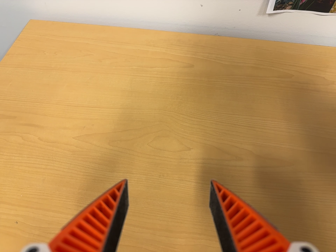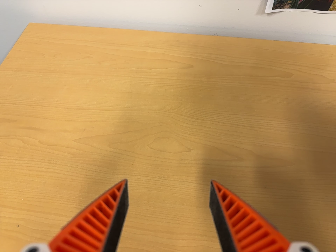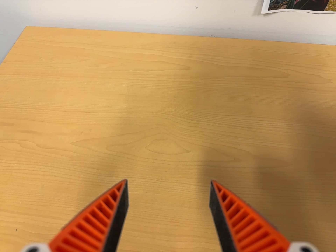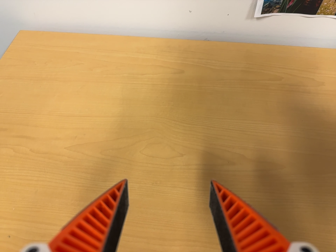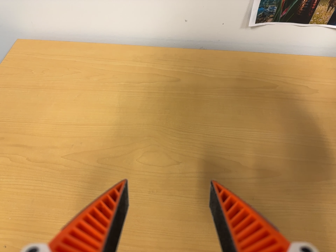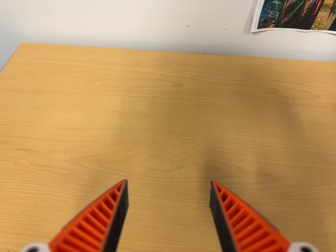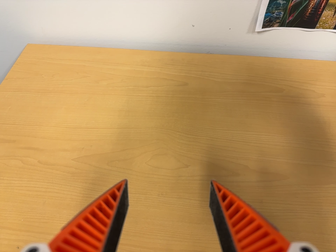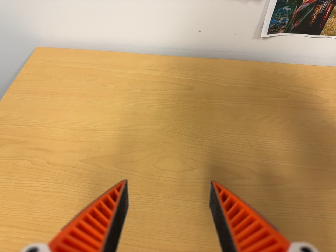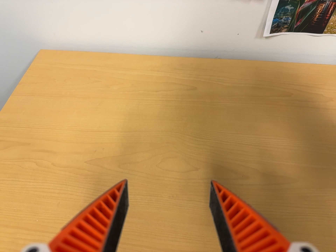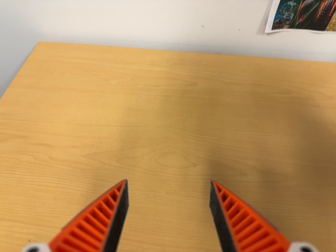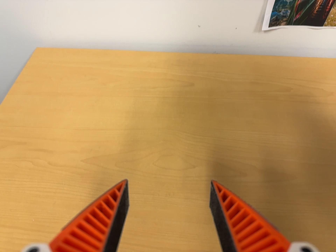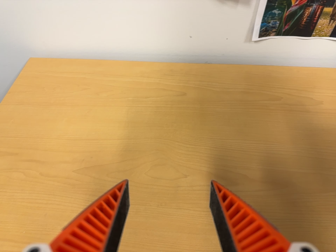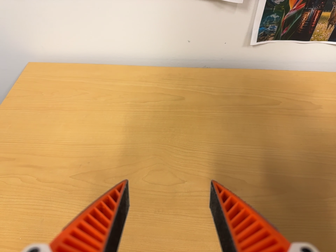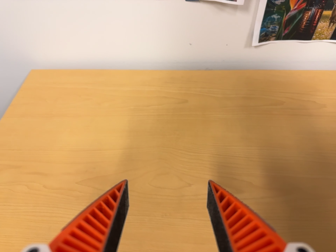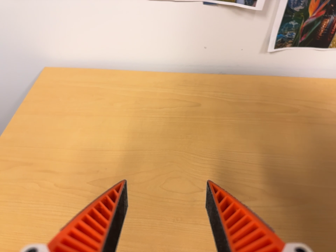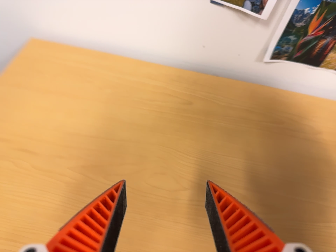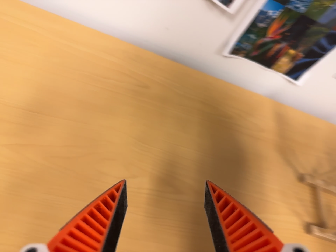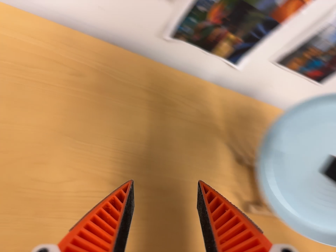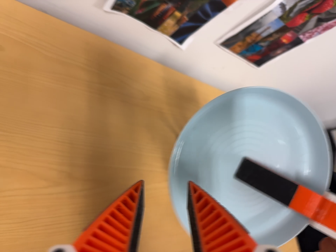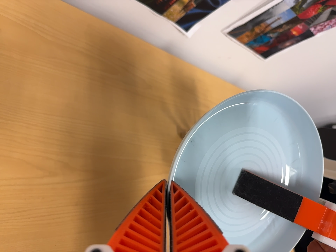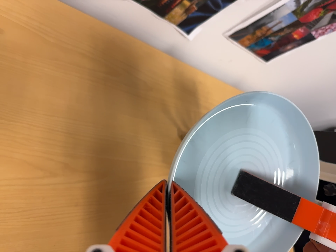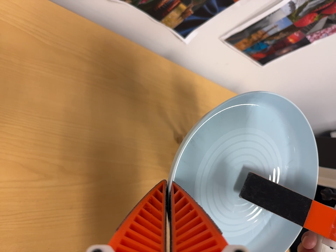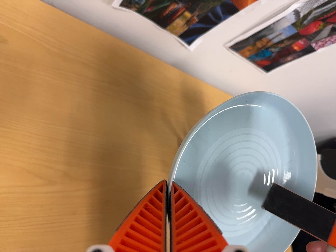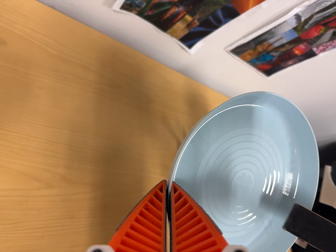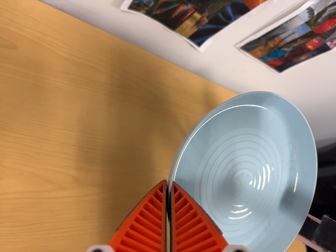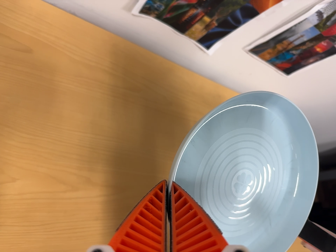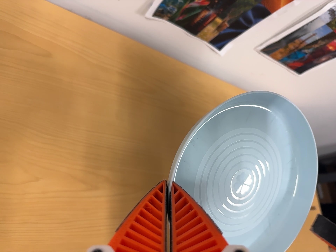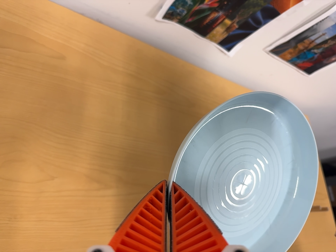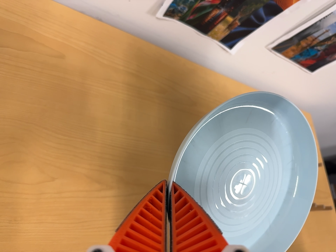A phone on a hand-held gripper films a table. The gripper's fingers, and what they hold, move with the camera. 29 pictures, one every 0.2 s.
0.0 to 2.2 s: The camera shifts only a little, or ends up much as it began.
2.2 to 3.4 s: The scene slides to the left, as the camera pans about 30 degrees to its right. It travels toward the top of its view, to its left and forward, about 9 cm. Its aim tips toward the bottom of its view by about 10 degrees. It rolls about its line of sight by about 10 degrees, and the scene rotates clockwise.
3.4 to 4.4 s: The scene slides to the left, as the camera pans about 10 degrees to its right. It travels toward the top of its view, about 5 cm.
4.4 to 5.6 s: The camera shifts only a little, or ends up much as it began.
The film runs backward here.
